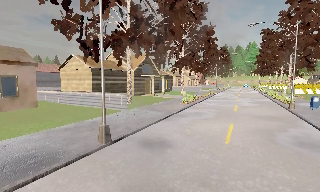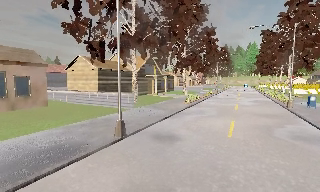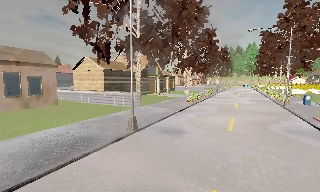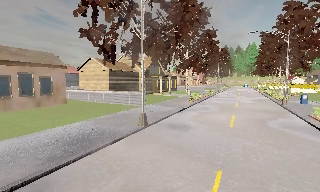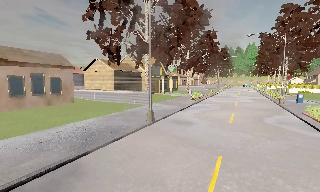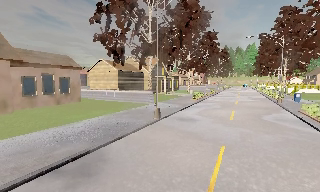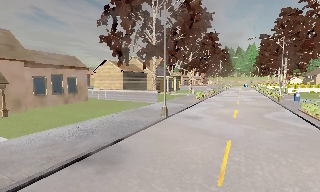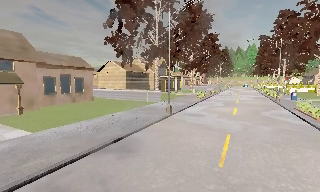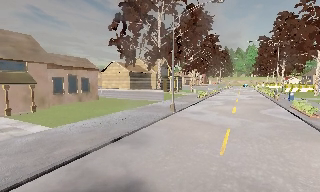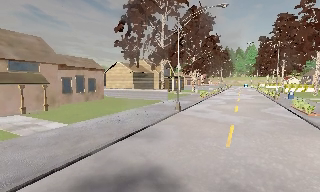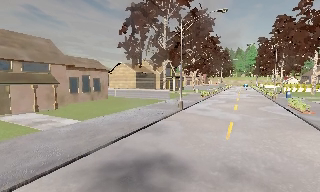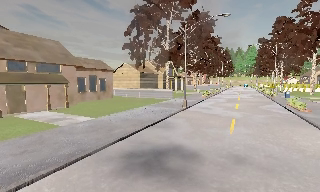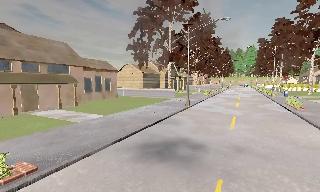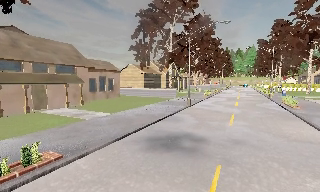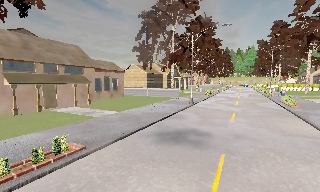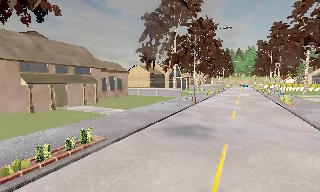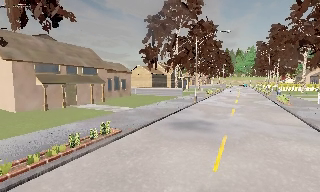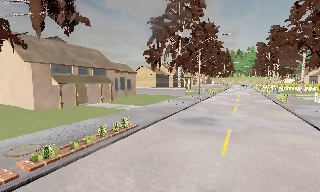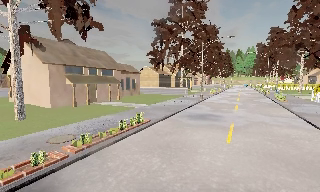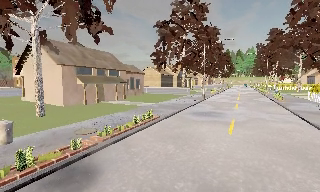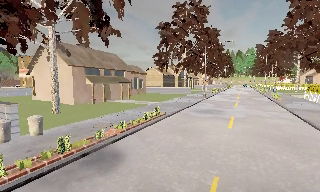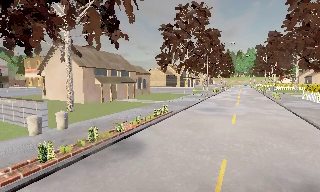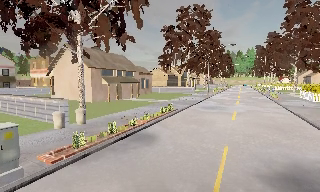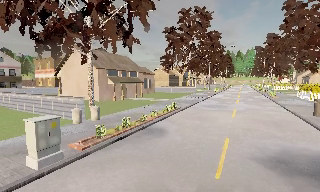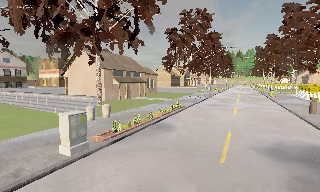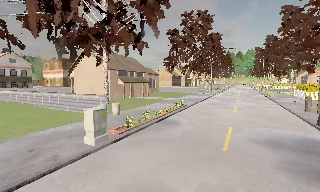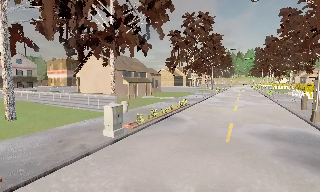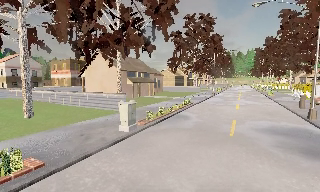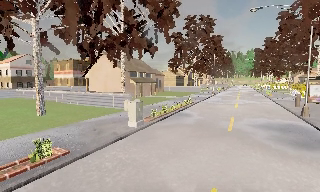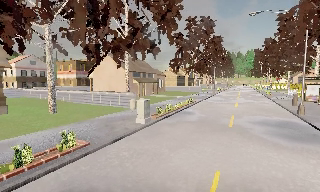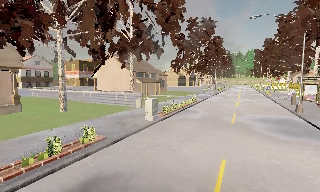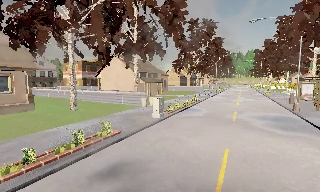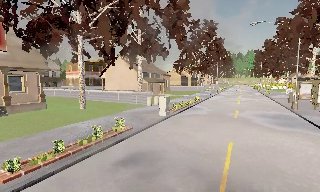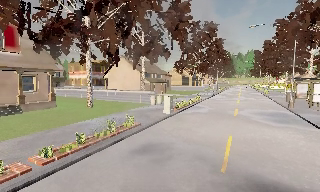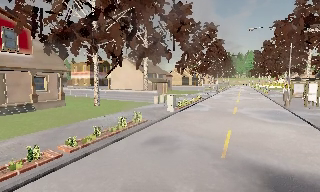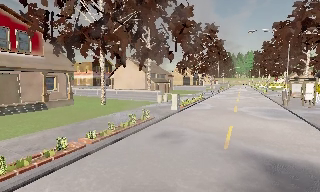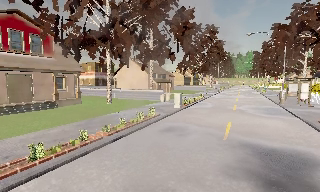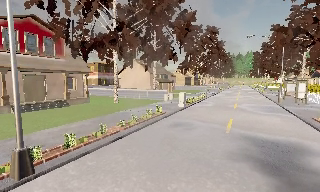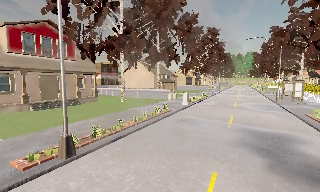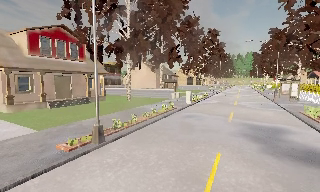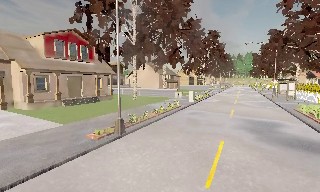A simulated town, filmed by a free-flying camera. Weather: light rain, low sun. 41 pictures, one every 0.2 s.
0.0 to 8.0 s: The camera travels backward and to its left, about 40 m, so what stands in front gets smaller.
The film runs backward here.
